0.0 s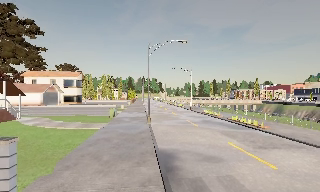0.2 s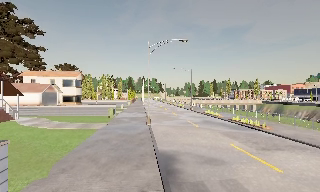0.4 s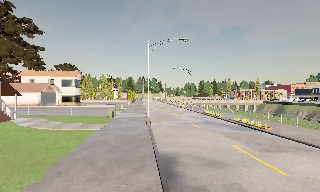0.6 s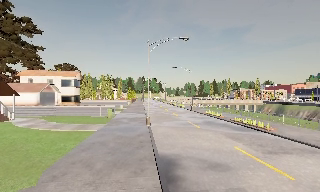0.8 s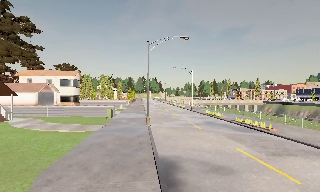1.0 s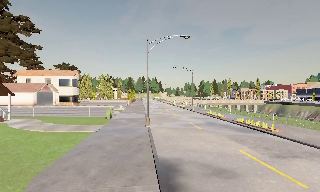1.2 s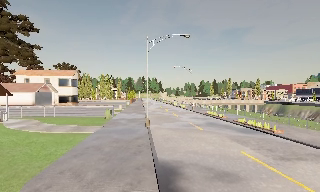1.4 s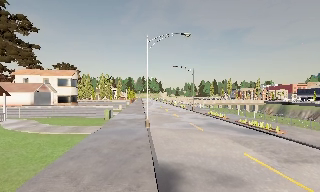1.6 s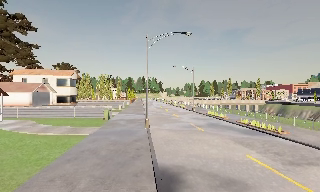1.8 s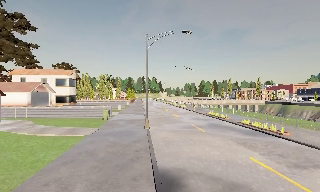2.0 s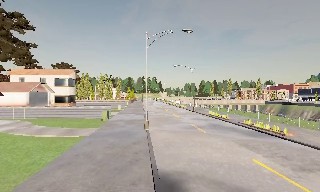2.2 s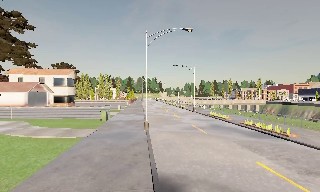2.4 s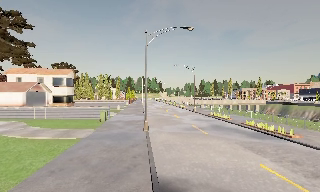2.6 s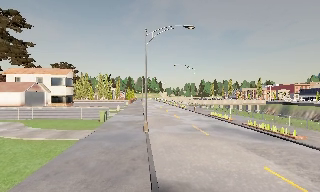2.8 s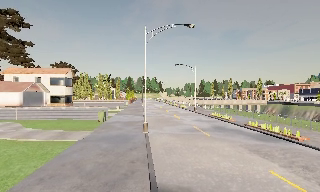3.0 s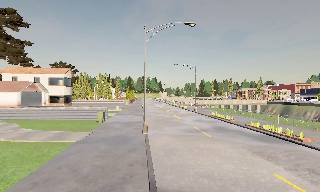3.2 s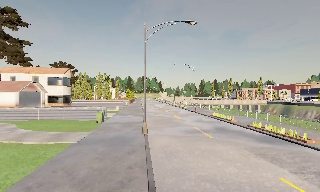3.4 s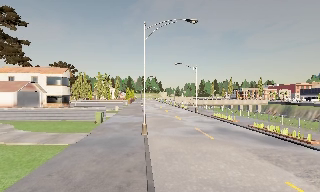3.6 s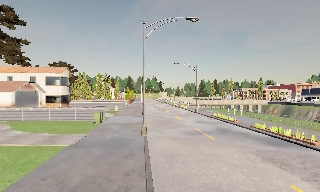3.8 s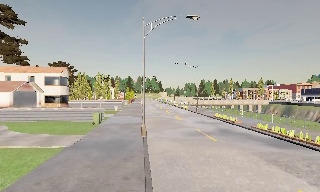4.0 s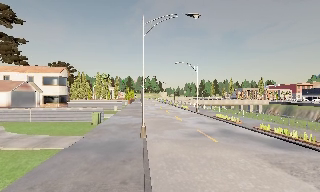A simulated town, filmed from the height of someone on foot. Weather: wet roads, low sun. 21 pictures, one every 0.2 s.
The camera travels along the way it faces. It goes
forward.
0.0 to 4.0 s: The camera travels forward, about 5 m, so what stands in front looms larger.
The film runs forward here.
